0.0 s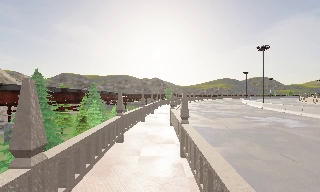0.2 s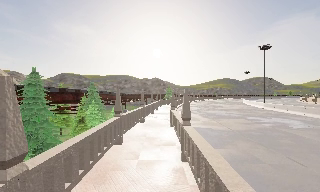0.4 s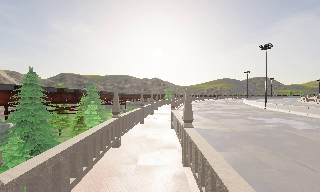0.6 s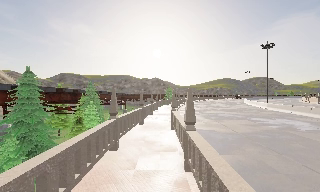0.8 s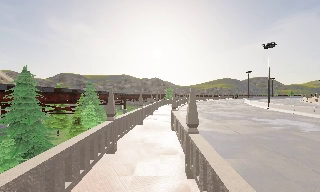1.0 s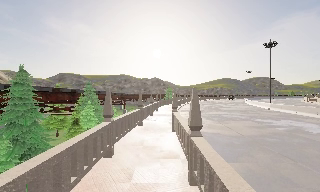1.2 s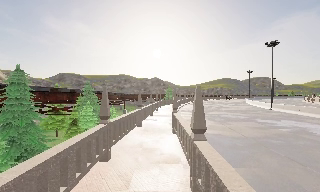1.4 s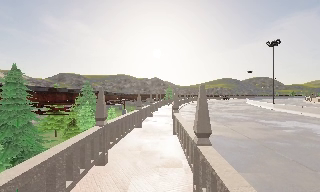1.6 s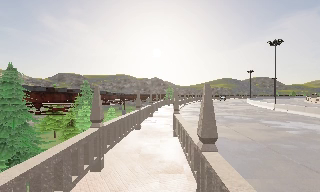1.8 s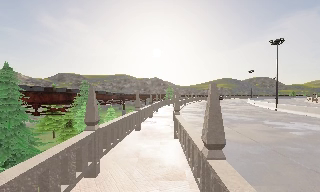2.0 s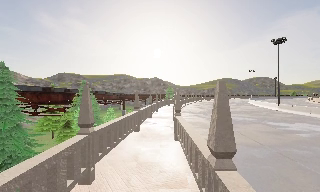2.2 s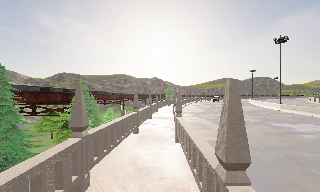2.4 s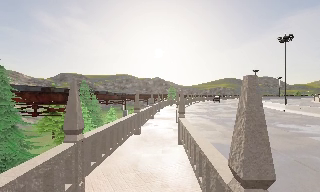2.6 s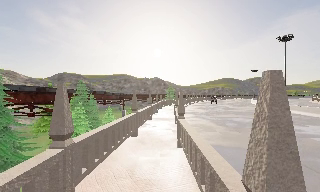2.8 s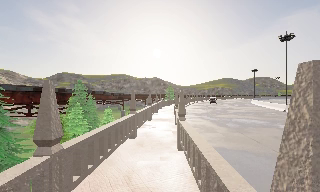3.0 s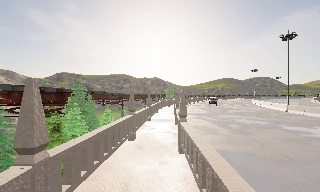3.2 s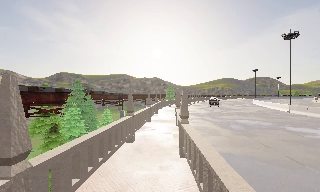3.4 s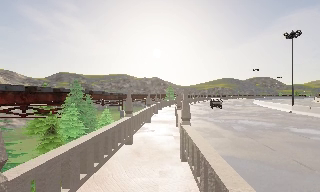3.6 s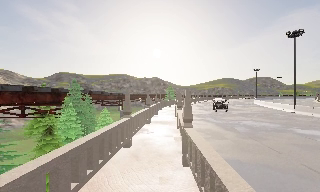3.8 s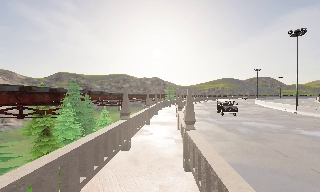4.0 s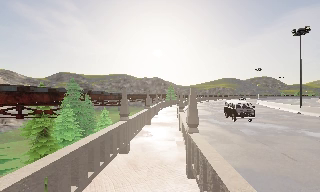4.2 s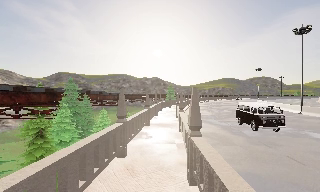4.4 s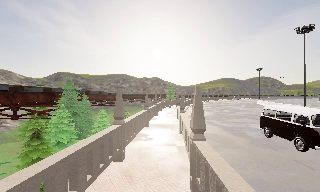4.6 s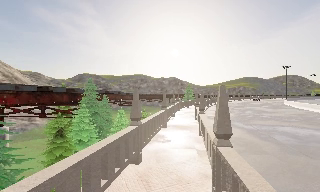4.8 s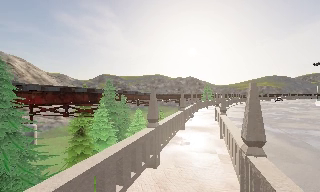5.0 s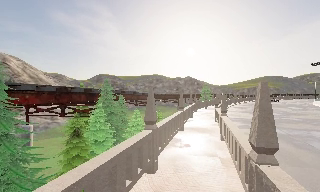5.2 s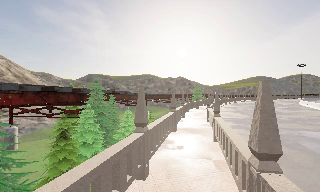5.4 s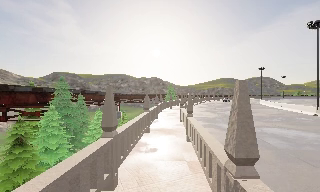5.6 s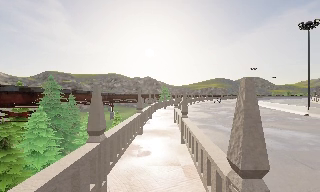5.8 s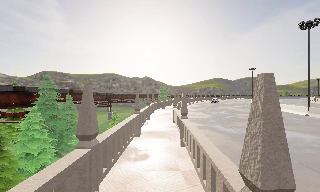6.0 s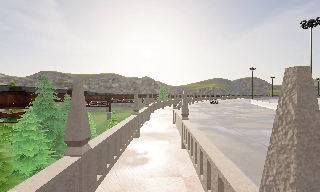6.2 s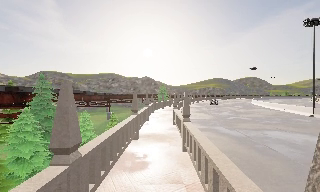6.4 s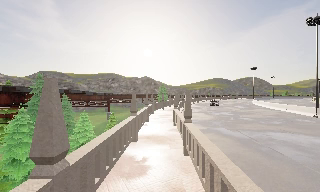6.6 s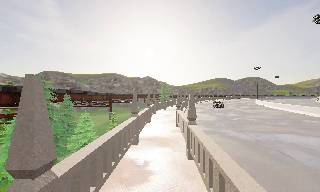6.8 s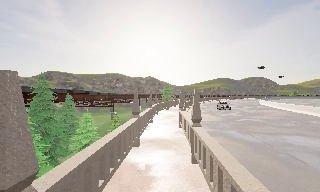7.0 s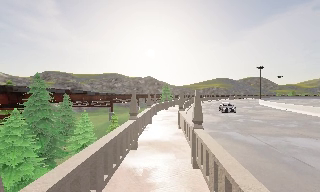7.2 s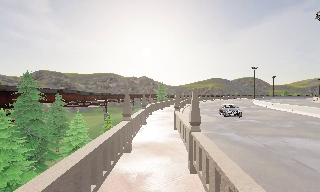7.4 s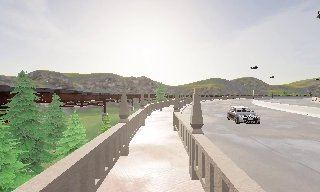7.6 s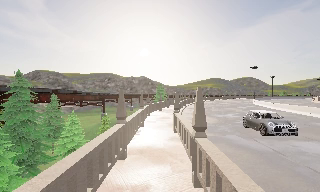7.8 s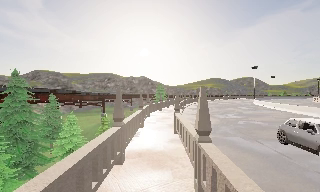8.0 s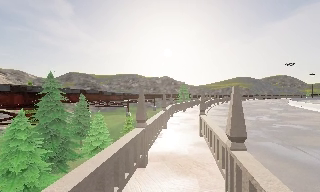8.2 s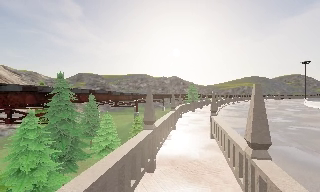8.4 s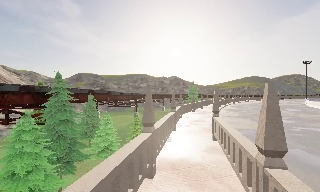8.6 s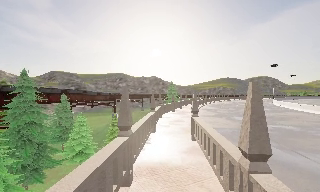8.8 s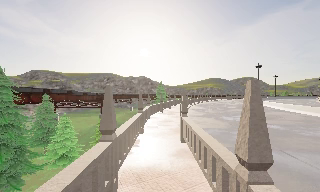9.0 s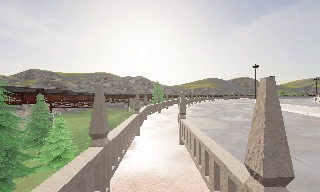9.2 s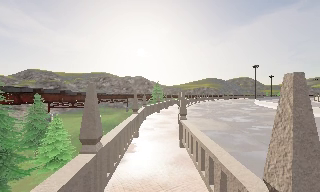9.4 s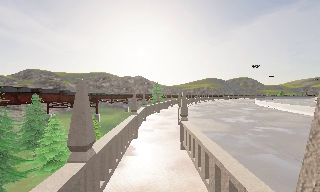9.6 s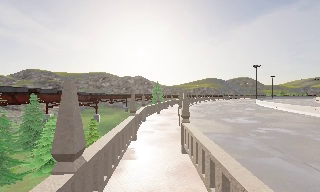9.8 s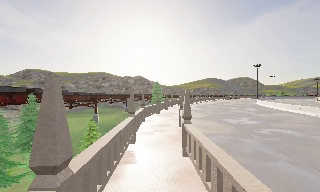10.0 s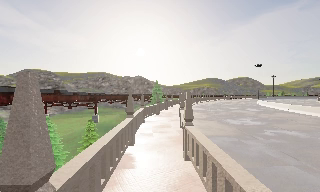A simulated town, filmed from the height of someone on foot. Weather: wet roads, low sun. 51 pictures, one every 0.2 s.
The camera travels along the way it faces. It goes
forward.
0.0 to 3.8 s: The camera travels forward, about 7 m, so what stands in front looms larger.
3.8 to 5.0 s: The scene slides to the right, as the camera pans about 10 degrees to its left. It travels forward, about 2.5 m, so what stands in front looms larger.
5.0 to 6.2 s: The camera swings to its right by about 15 degrees, and the scene slides to the left. It travels forward, about 2.5 m, so what stands in front looms larger.
6.2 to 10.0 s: The camera travels forward, about 7 m, so what stands in front looms larger.
The film runs forward here.
